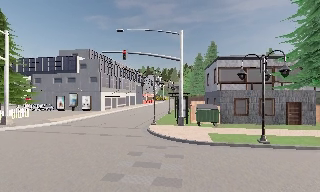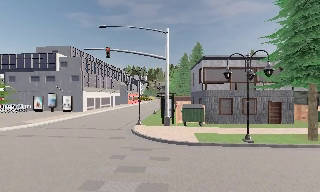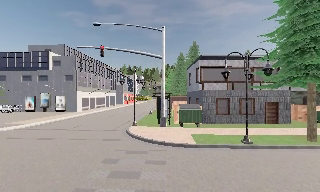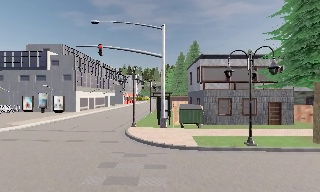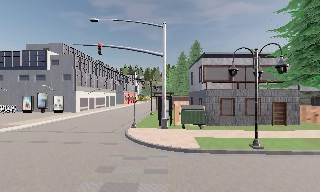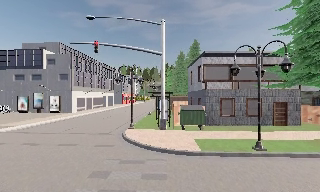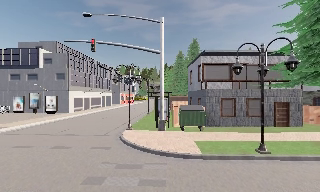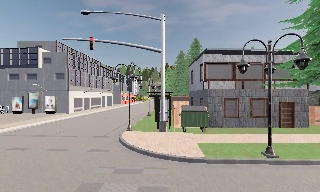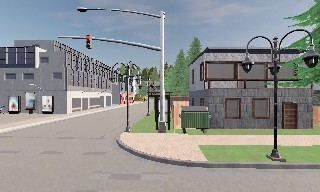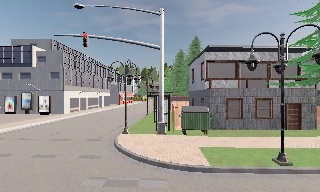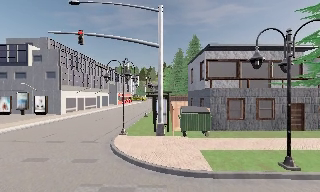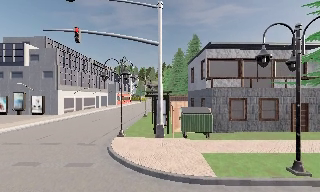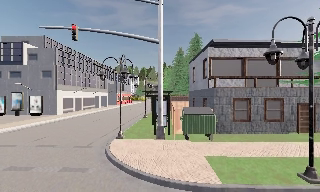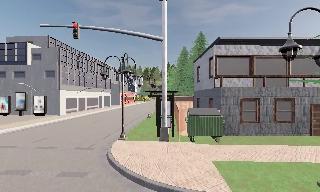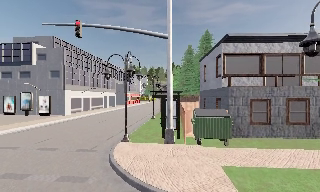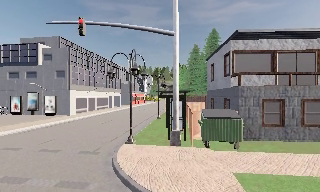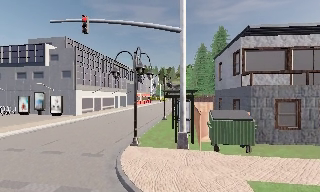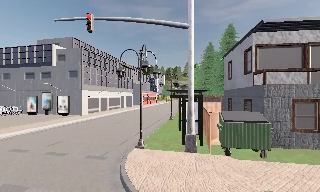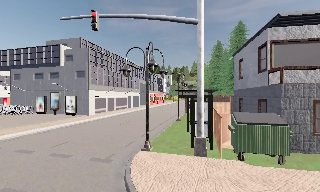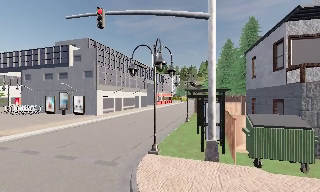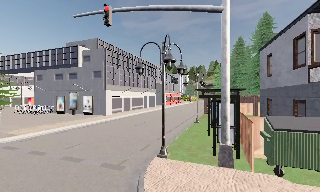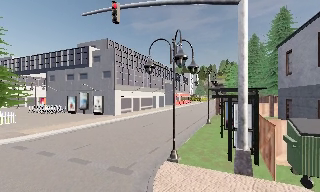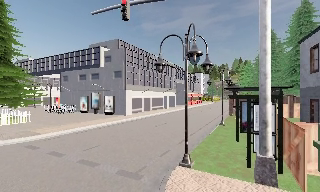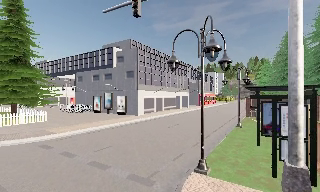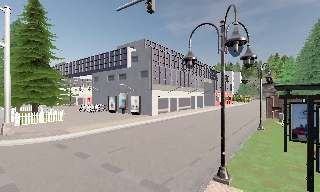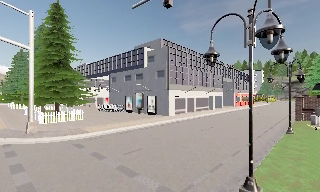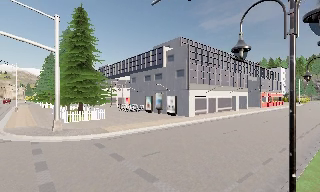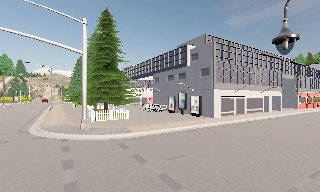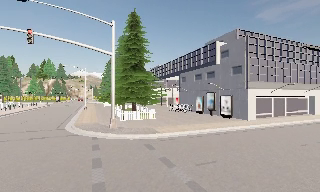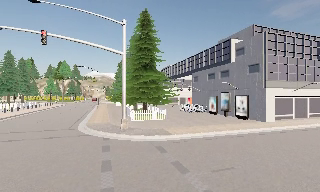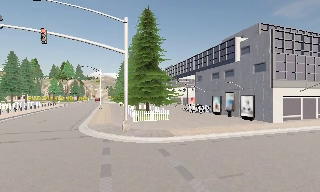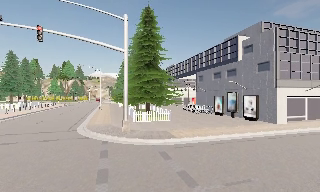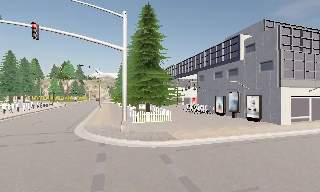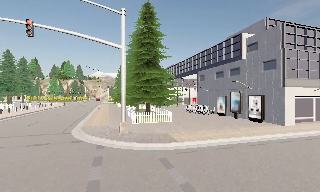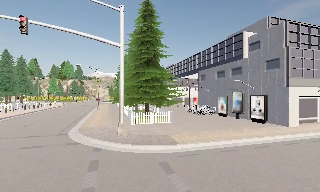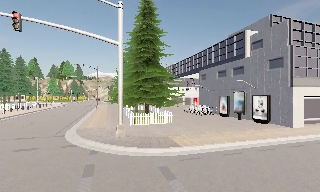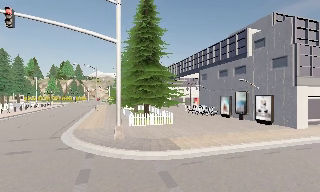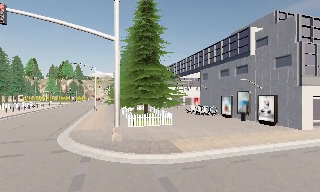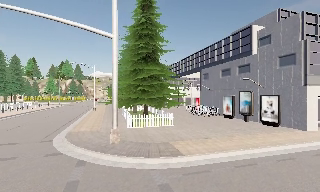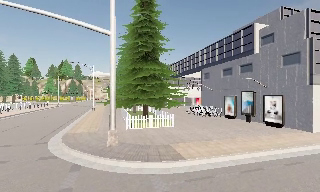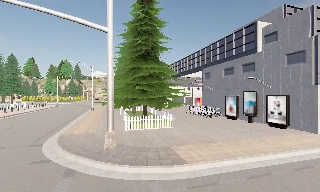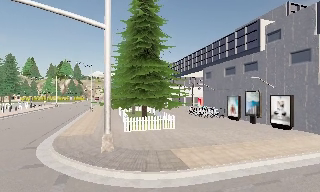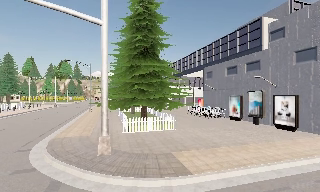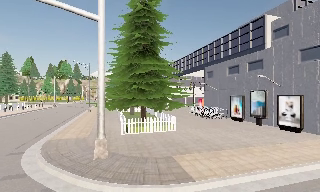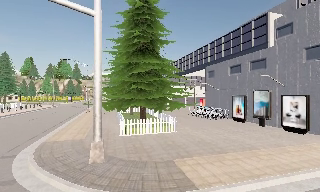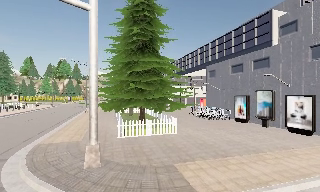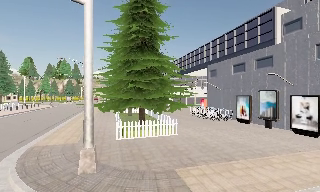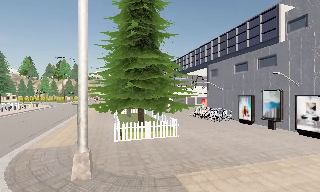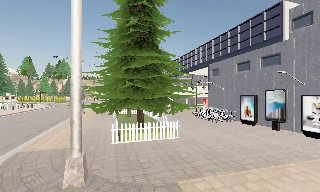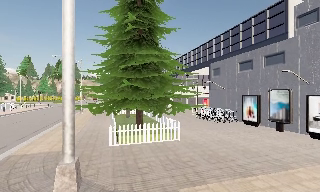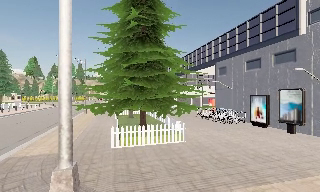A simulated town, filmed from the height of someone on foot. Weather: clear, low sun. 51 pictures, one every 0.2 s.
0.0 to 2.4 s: The camera travels forward, about 4.5 m, so what stands in front looms larger.
2.4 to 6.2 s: The scene slides to the right, as the camera pans about 70 degrees to its left. It travels forward, about 7 m.
6.2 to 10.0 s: The camera travels forward, about 7 m, so what stands in front looms larger.
The film runs forward here.
